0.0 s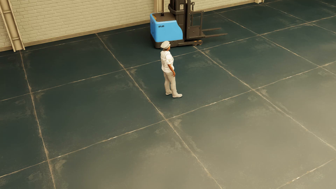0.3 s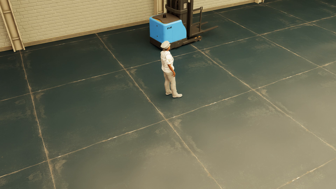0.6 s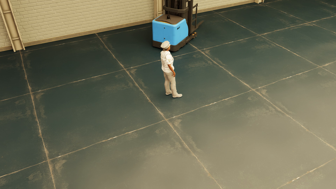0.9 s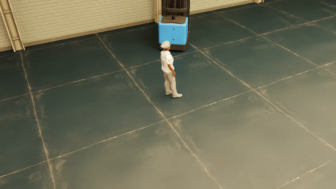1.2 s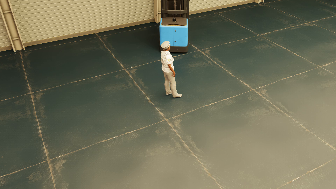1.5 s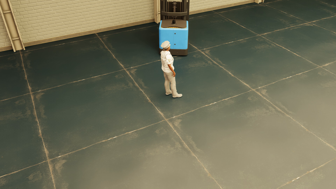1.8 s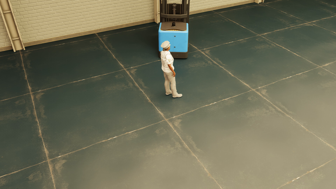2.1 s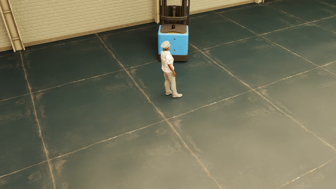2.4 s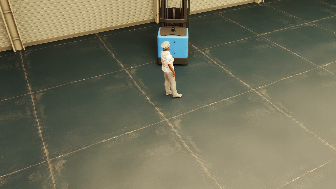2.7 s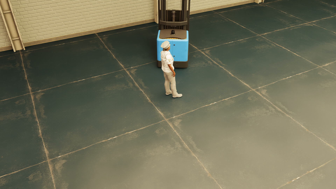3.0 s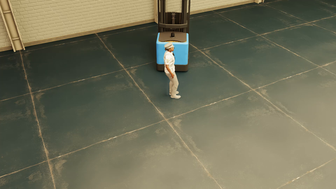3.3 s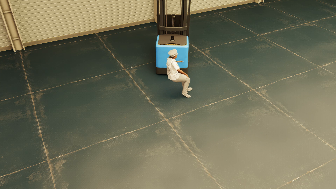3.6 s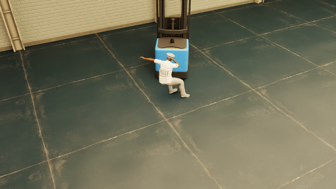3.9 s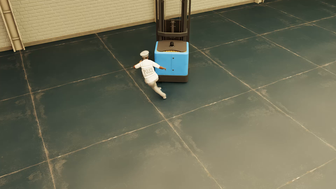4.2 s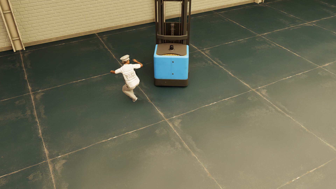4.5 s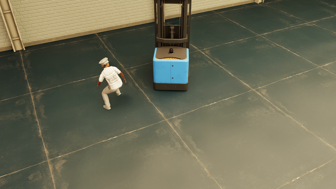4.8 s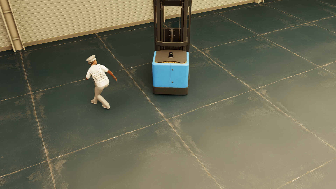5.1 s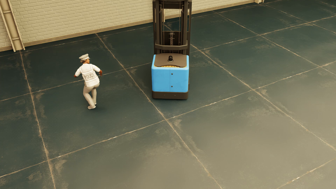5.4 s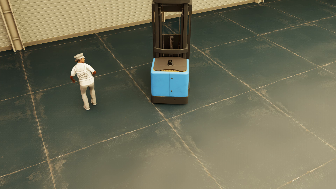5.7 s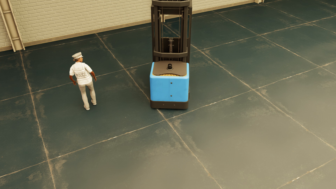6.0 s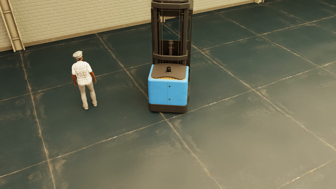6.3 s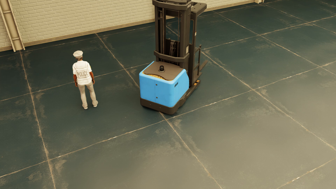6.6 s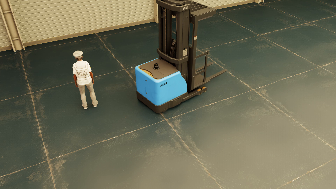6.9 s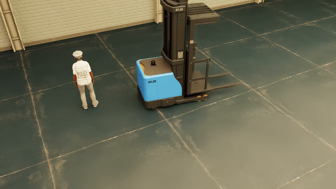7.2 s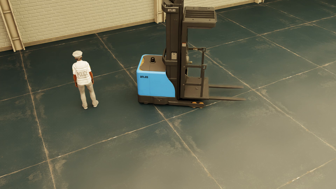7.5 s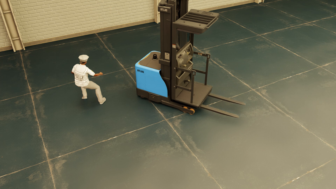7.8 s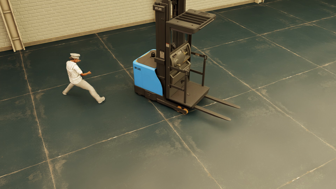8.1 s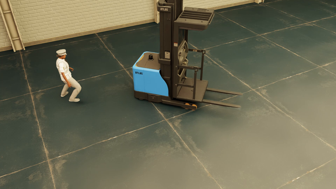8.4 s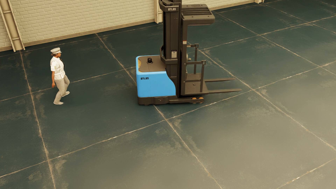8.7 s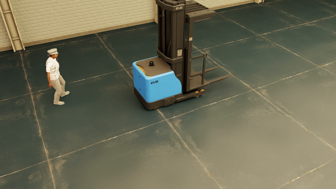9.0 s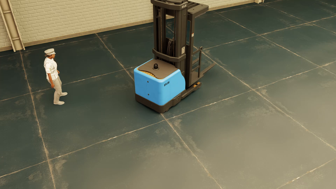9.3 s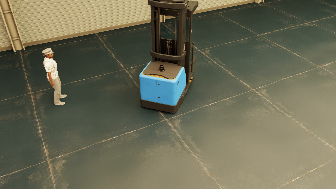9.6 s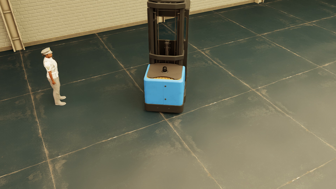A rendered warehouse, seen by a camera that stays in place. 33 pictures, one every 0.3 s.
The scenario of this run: Near miss between a forklift and a person.
